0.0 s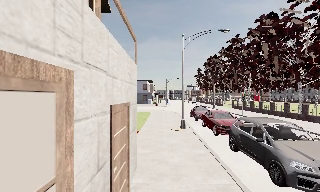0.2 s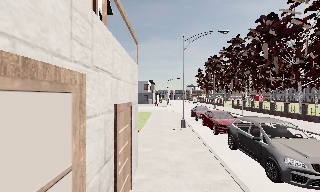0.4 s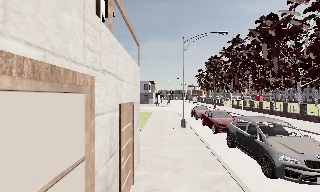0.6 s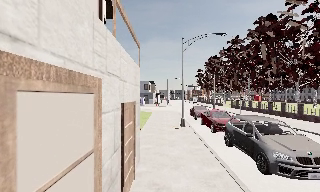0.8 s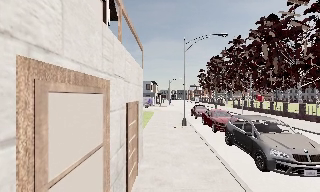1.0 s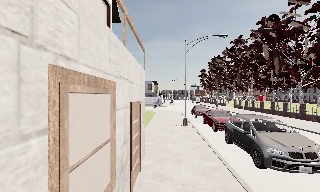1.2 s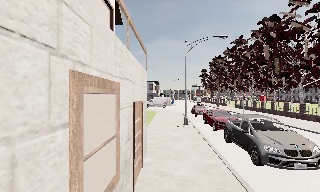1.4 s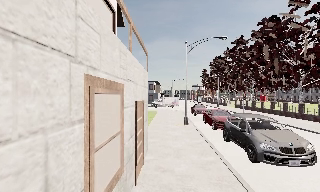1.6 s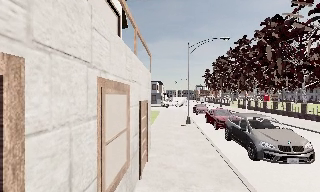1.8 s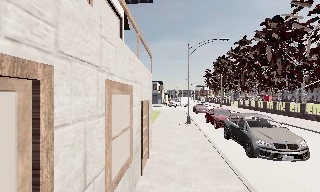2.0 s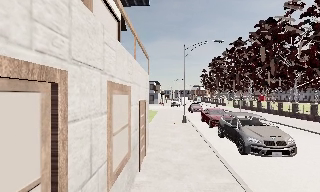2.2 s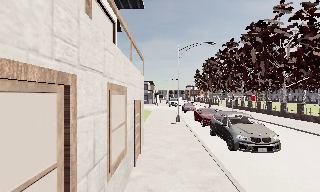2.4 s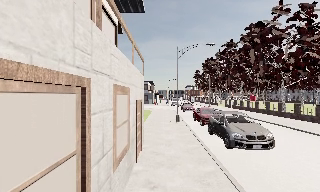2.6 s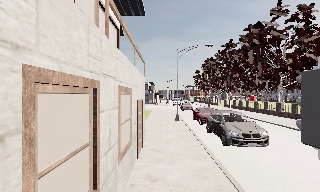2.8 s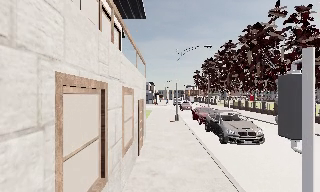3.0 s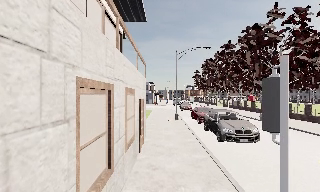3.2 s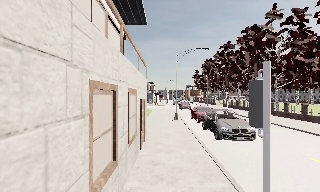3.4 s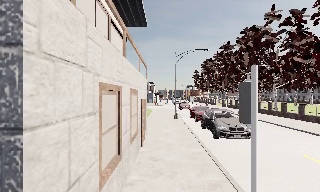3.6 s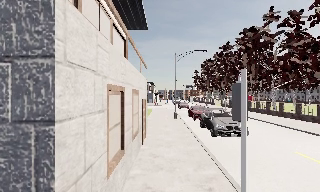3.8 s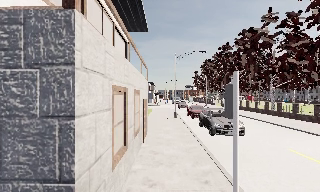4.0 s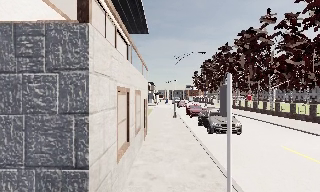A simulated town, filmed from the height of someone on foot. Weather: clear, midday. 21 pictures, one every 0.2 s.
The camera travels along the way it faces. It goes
backward.
0.0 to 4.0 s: The camera travels backward, about 6 m, so what stands in front gets smaller.
The film runs backward here.
